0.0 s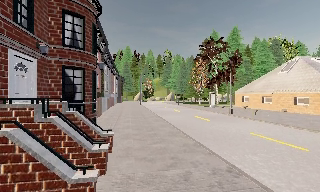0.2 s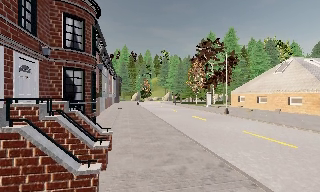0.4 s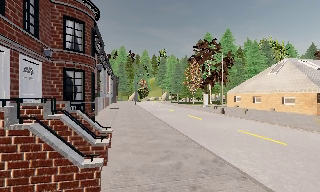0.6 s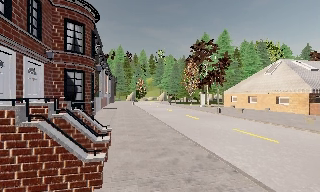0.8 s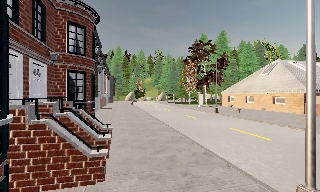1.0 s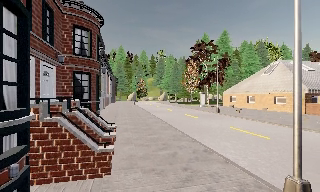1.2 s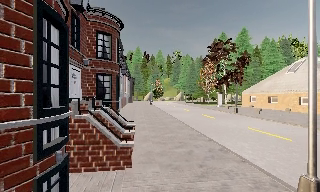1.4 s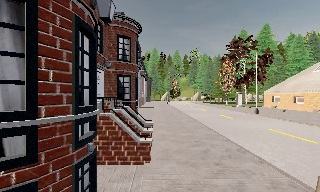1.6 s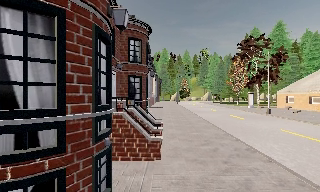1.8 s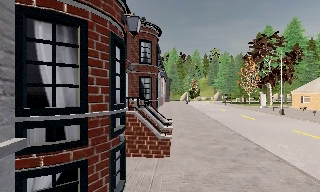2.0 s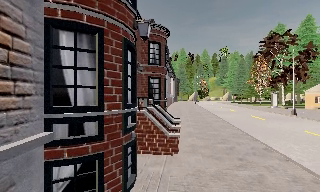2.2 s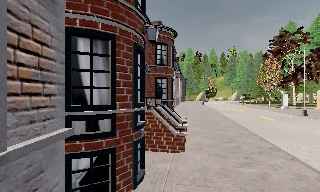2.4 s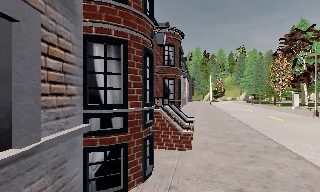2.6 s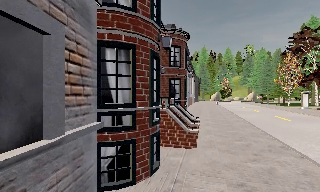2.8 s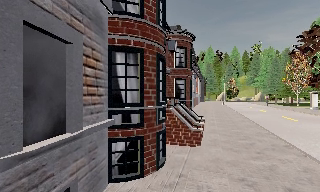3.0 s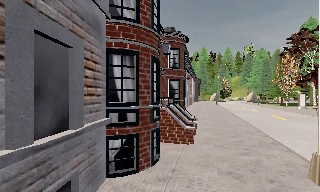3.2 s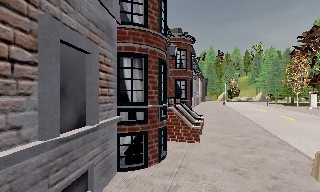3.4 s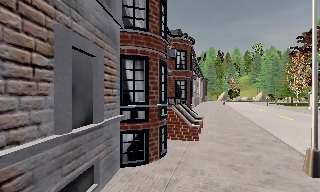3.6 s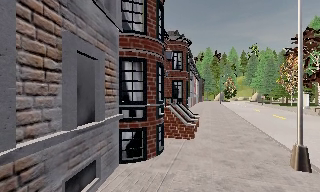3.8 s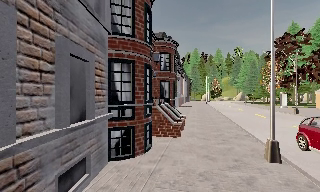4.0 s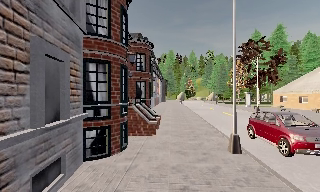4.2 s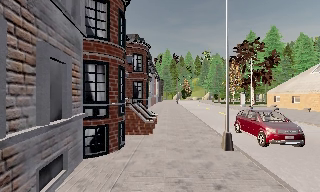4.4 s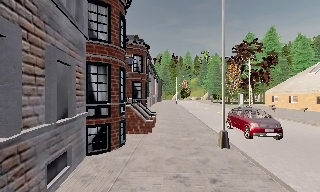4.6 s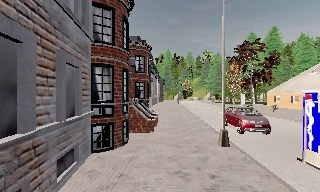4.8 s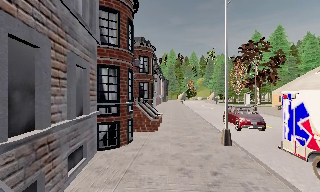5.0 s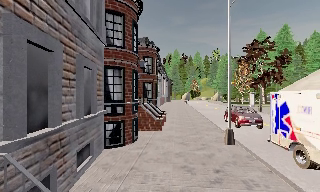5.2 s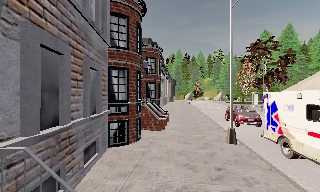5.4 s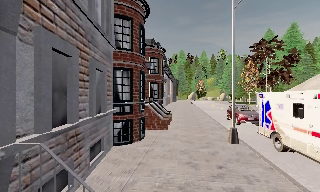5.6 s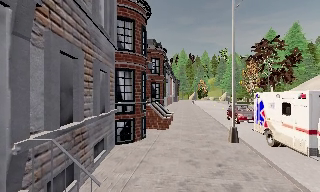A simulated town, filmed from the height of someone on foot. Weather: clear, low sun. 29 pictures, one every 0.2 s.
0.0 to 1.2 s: The camera travels backward, about 2 m, so what stands in front gets smaller.
1.2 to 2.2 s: The camera pans to its left, which is counterclockwise from overhead, by about 20 degrees. It travels backward, about 1.5 m, so what stands in front gets smaller.
2.2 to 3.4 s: The camera travels backward, about 1.5 m, so what stands in front gets smaller.
3.4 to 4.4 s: The camera pans to its right, which is clockwise from overhead, by about 15 degrees. It travels backward, about 1.5 m, so what stands in front gets smaller.
4.4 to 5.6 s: The camera travels backward, about 1 m, so what stands in front gets smaller.
The film runs backward here.
